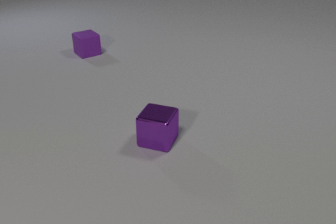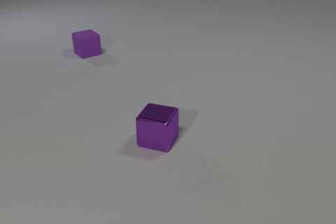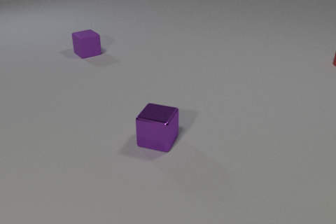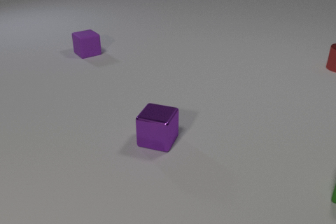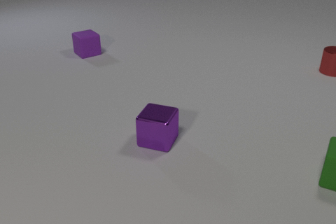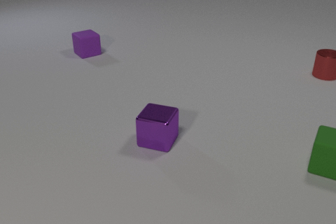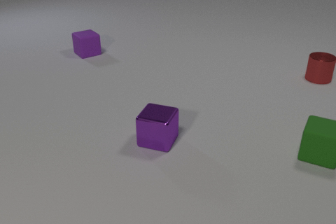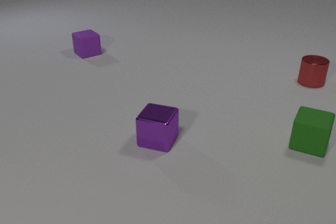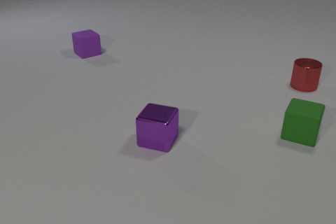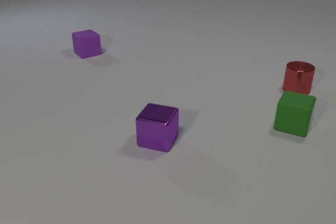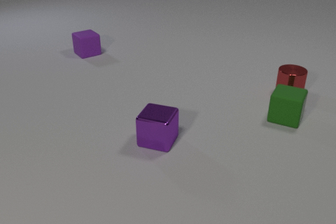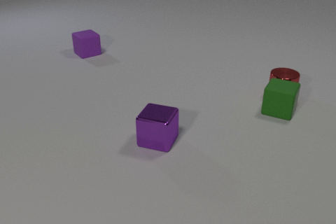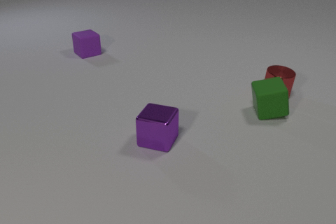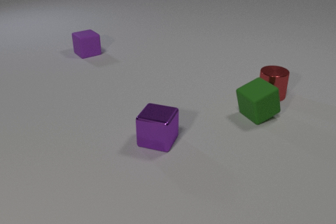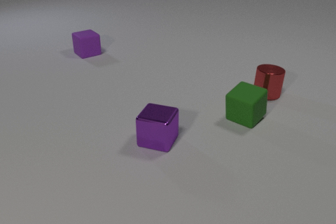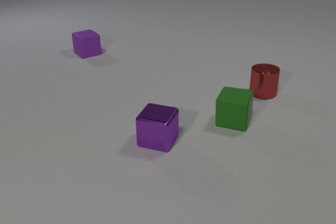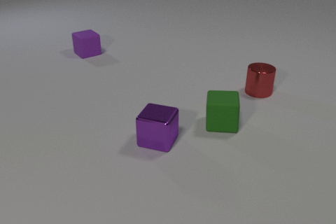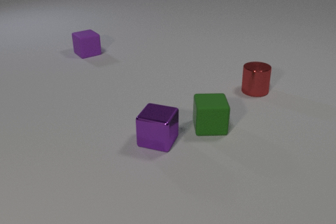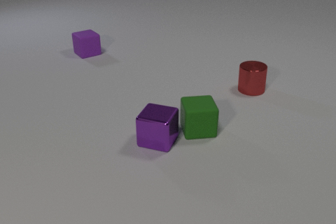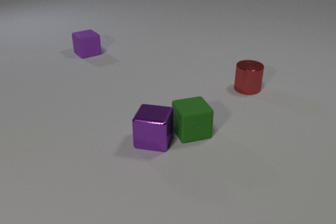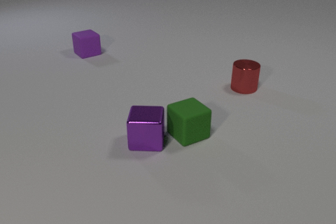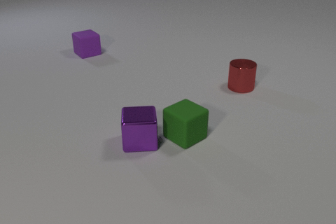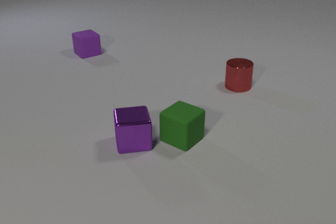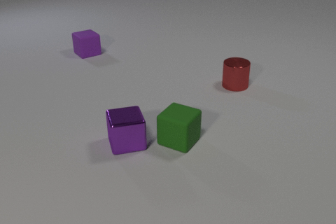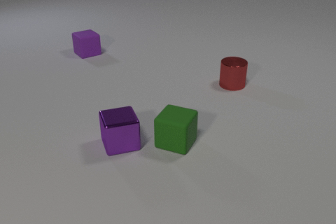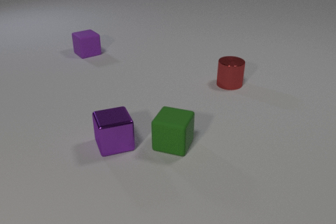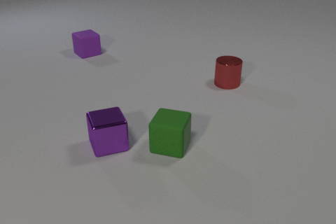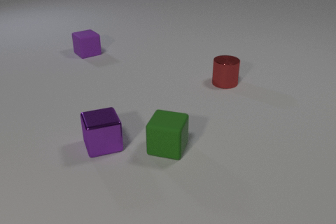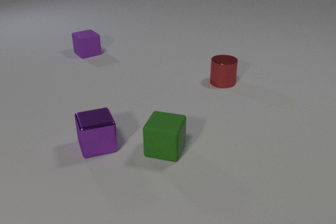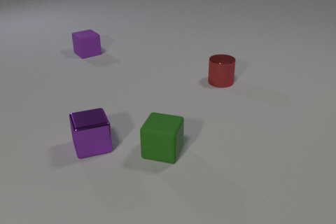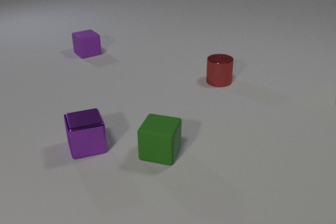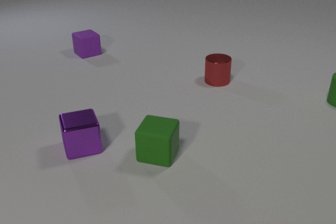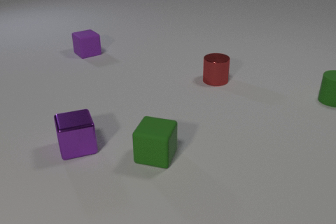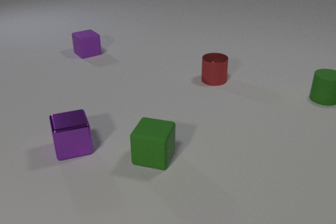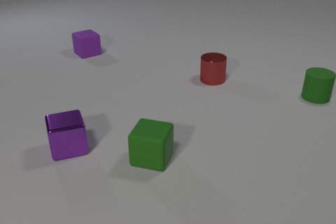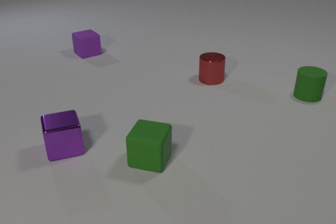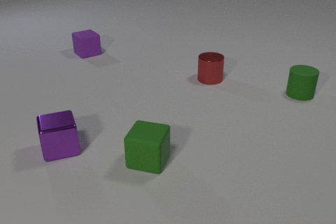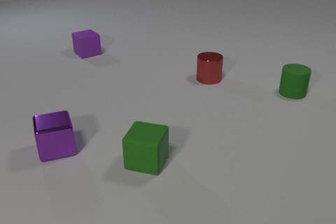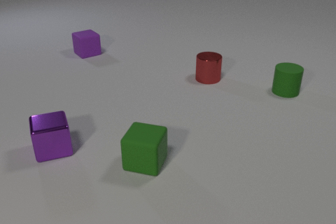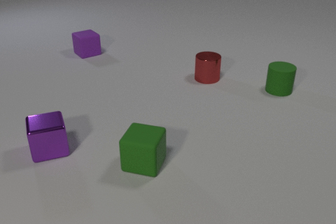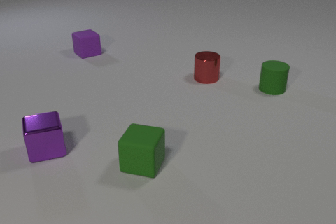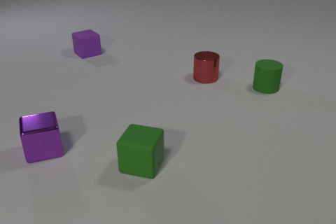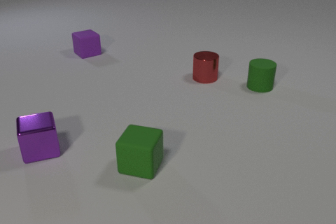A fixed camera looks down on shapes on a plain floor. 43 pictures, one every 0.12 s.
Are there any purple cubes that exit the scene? no.
What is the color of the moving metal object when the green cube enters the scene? red.
What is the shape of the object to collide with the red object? cube.
0.00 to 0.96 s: The green rubber cube comes in at the right edge, slides away from the camera and to the left. The red metal cylinder comes in at the right edge, slides toward the camera and to the left.
0.96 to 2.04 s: The green rubber cube slides to the left, spins counterclockwise seen from above by about 120 degrees, its near face sliding to the right. The red metal cylinder slides to the left and toward the camera. The green rubber cube and the red metal cylinder collide.
2.04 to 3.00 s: The green rubber cube slides to the left and toward the camera, spins so that its near face slides to the right, counterclockwise seen from above. The red metal cylinder slides to the left and away from the camera. The purple metal cube slides to the left, spins counterclockwise seen from above by about 45 degrees, its near face sliding to the right. The green rubber cube and the purple metal cube collide.
3.00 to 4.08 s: The green rubber cube slides toward the camera and to the left. The red metal cylinder slides to the left and away from the camera. The purple metal cube slides to the left. The green rubber cylinder comes in at the right edge, slides to the left.
4.08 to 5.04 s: The green rubber cube slides toward the camera and to the left. The red metal cylinder slides to the left. The purple metal cube slides to the left. The green rubber cylinder slides to the left.
